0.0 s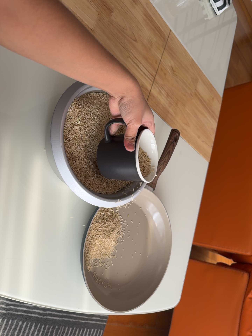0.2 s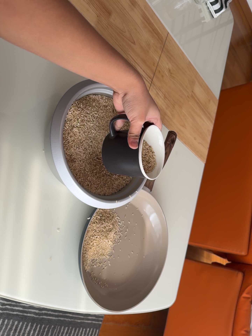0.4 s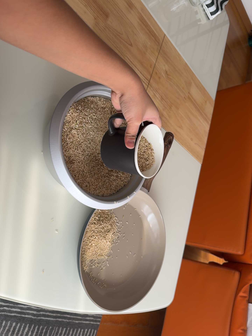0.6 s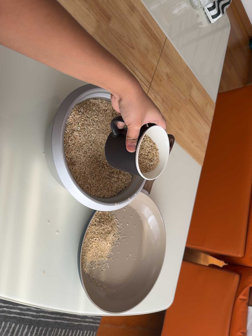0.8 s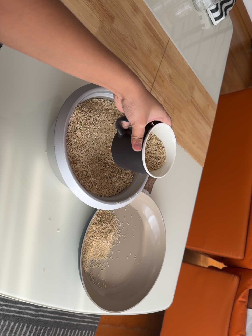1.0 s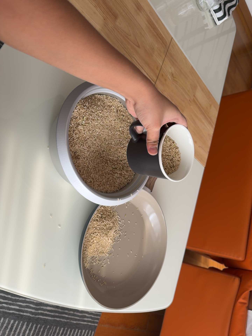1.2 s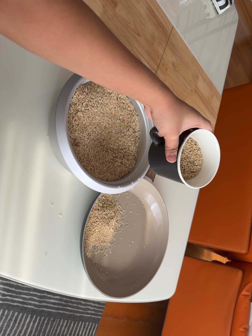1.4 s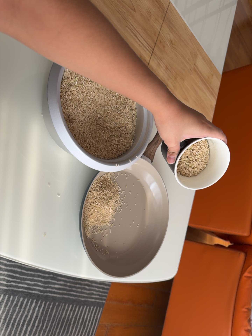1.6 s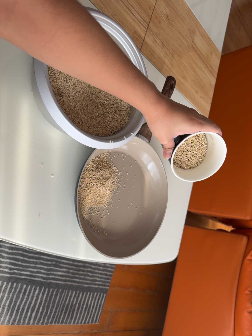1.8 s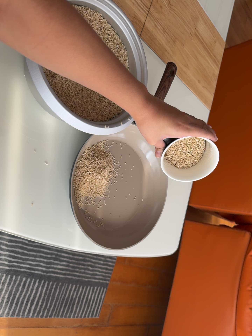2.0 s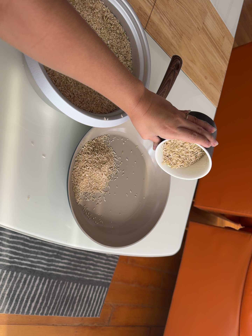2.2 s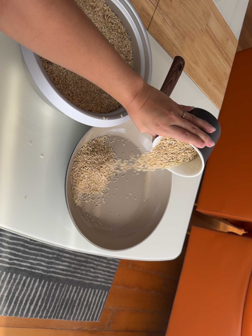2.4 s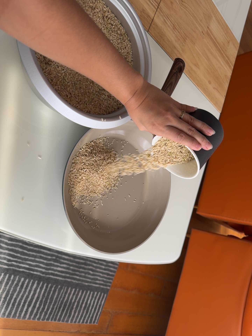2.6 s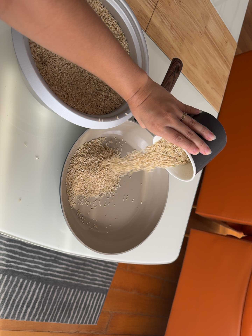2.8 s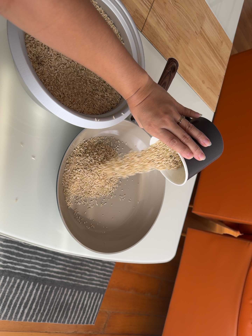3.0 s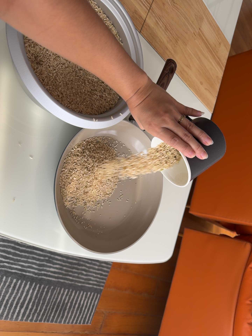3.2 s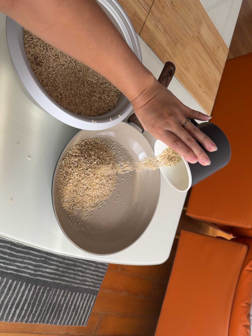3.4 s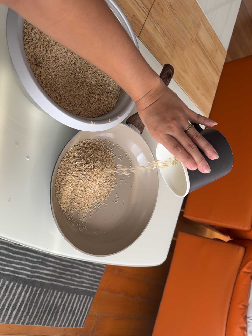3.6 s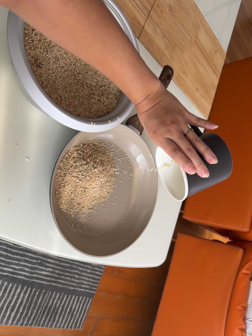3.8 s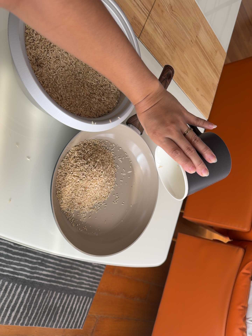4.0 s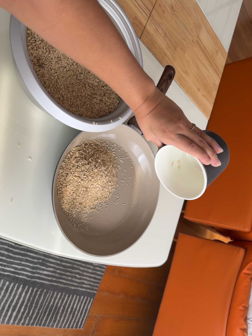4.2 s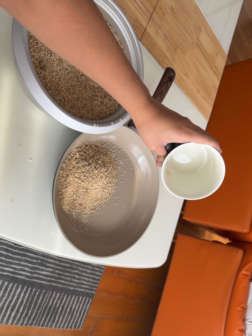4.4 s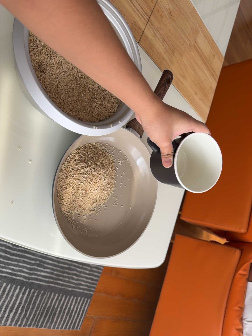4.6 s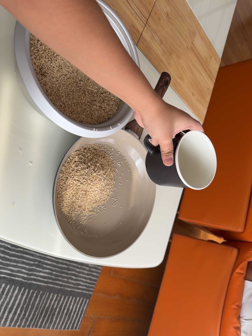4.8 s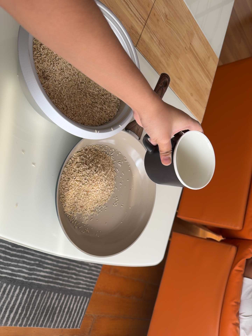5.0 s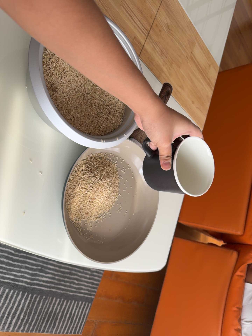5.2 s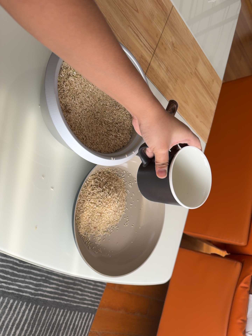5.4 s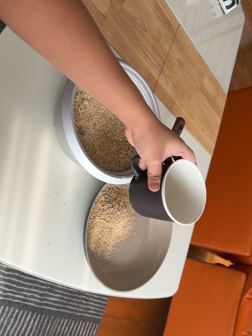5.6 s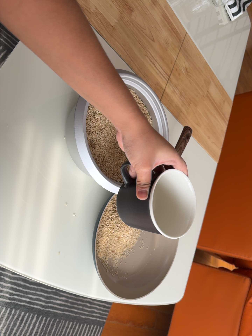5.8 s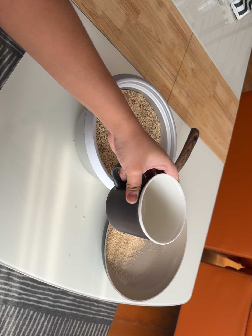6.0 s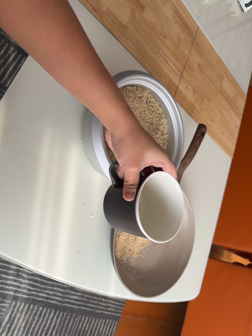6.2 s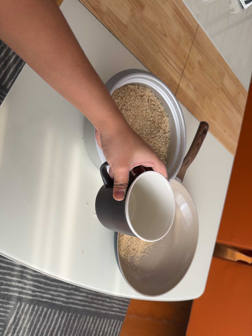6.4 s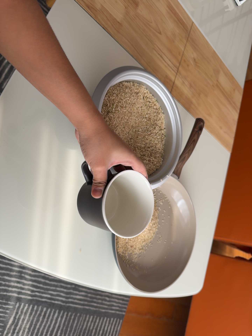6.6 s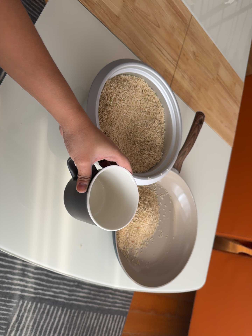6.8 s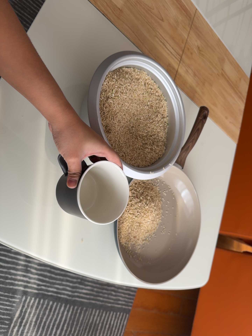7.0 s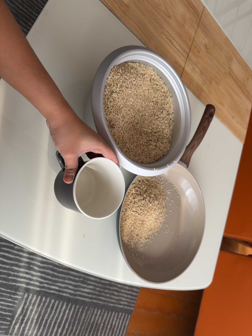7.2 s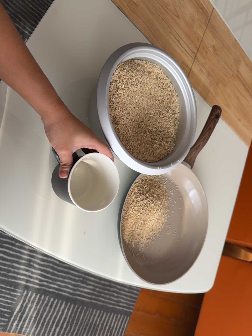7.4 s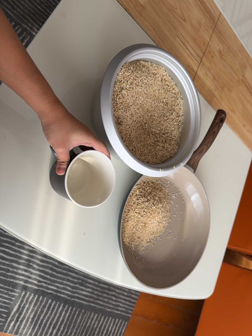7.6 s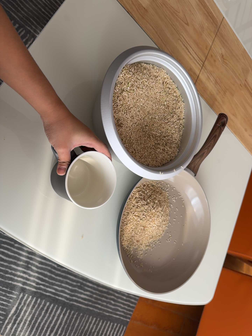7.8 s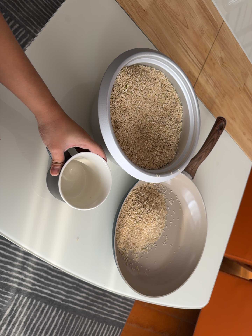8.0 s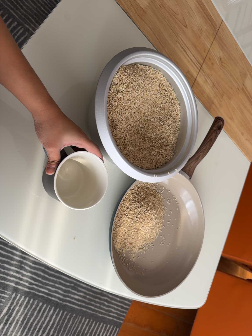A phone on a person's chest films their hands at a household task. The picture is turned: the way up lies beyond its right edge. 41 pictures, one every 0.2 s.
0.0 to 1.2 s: The camera shifts only a little, or ends up much as it began.
1.2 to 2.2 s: The camera travels toward the bottom of its view, forward and to its right, about 12 cm, so close, fixed things drift upward.
2.2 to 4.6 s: The camera shifts only a little, or ends up much as it began.
4.6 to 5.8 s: The camera travels toward the top of its view, to its left and backward, about 14 cm, so close, fixed things drift downward.
5.8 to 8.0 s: The camera travels toward the bottom of its view, about 7 cm, so close, fixed things drift upward.
The film runs forward here.
